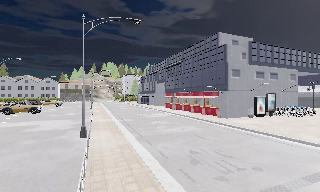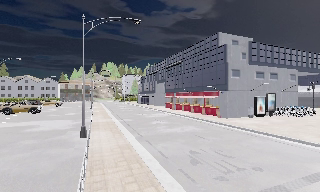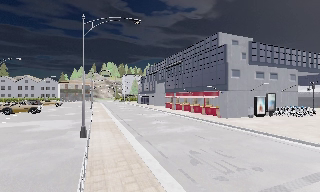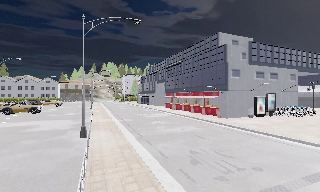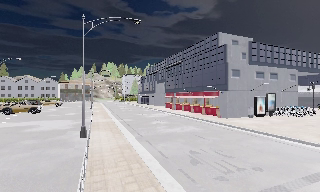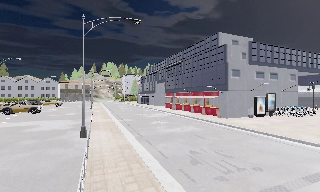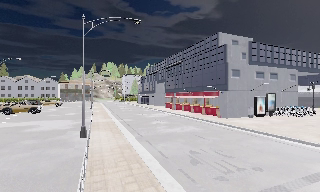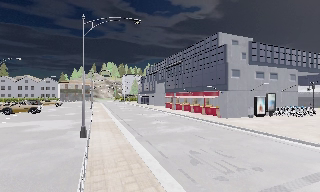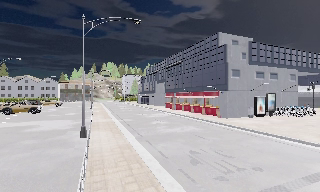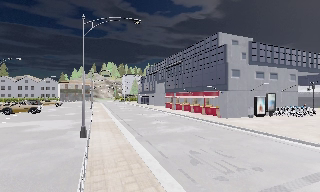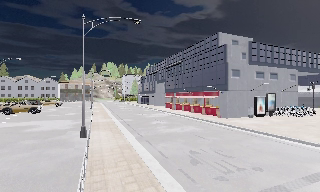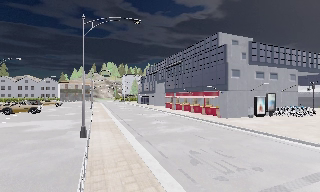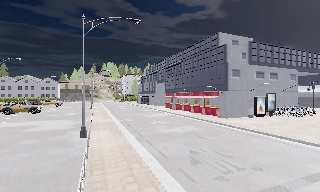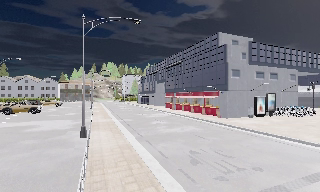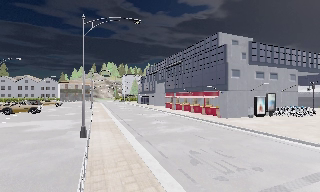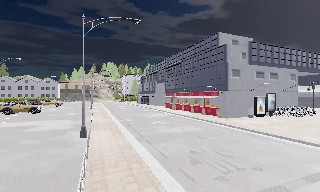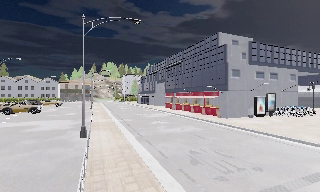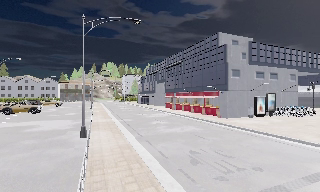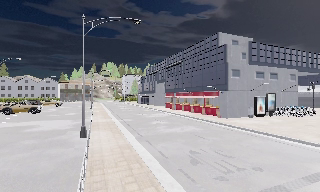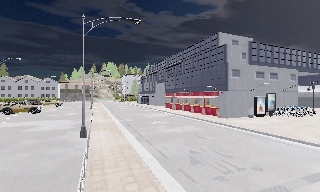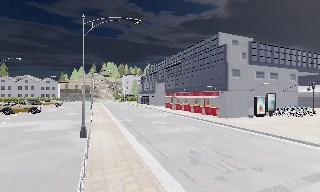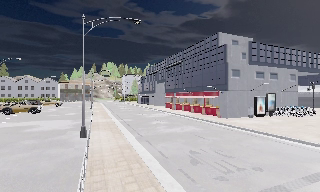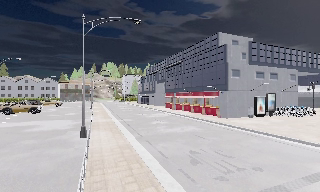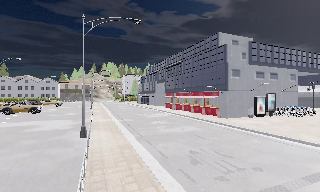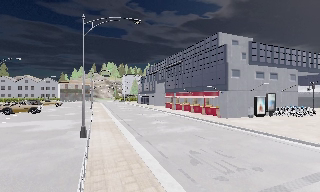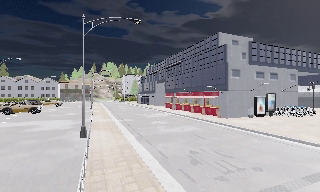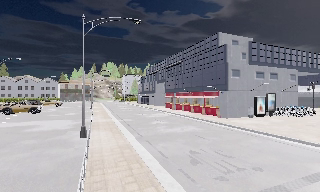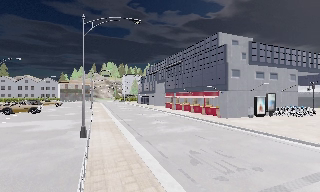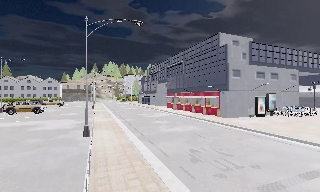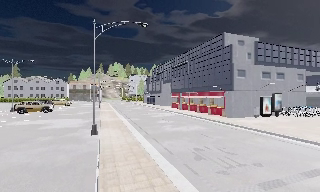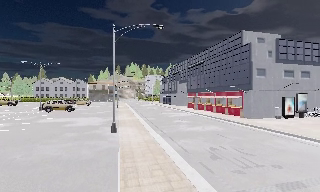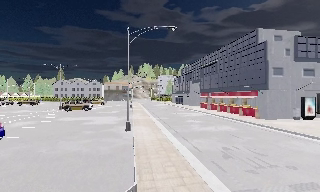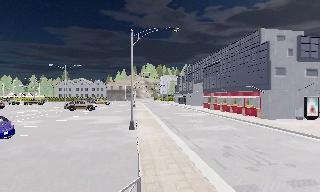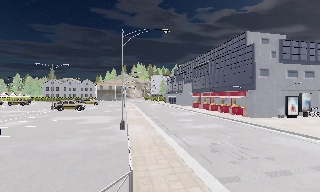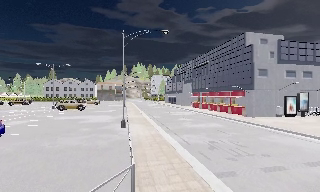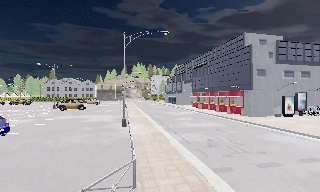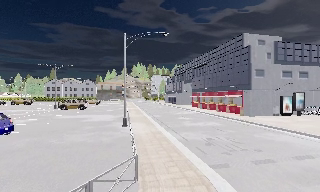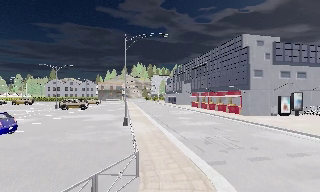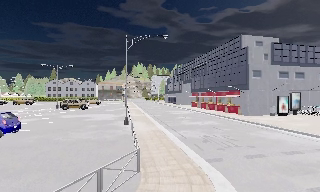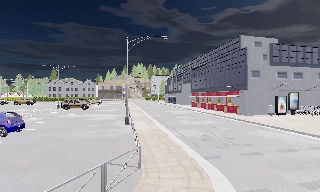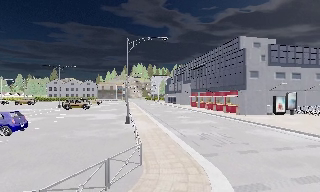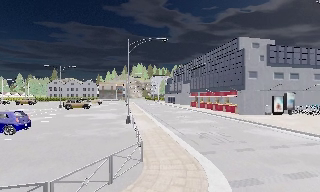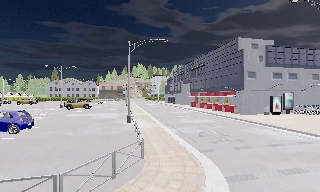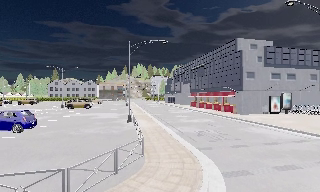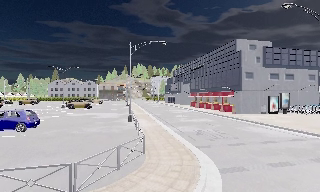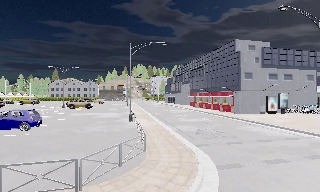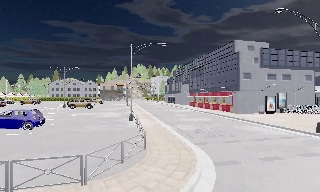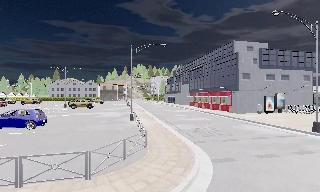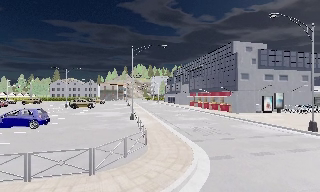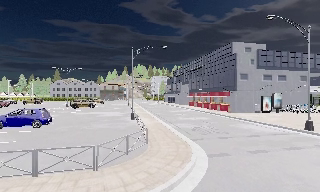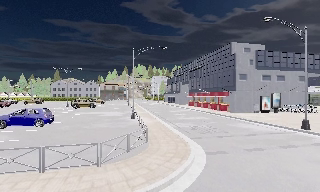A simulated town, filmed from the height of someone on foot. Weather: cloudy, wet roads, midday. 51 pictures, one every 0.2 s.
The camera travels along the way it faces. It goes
backward.
0.0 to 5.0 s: The camera keeps its place and its aim.
5.0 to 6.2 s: The camera pans to its left, which is counterclockwise from overhead, by about 10 degrees. It travels backward, about 1 m, so what stands in front gets smaller. It gains speed.
6.2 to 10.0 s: The camera travels backward, about 5 m, so what stands in front gets smaller.
The film runs backward here.
